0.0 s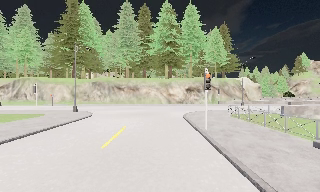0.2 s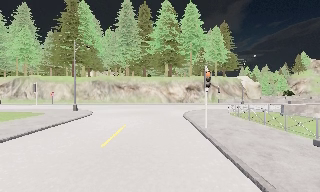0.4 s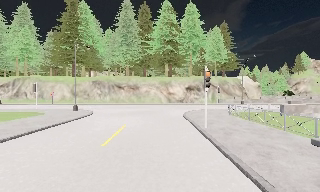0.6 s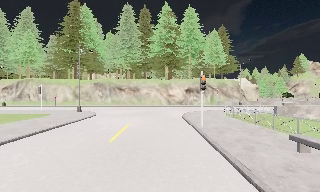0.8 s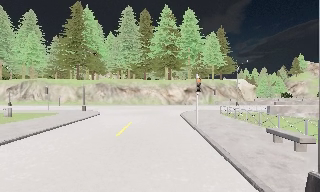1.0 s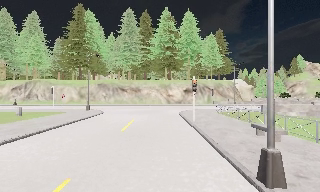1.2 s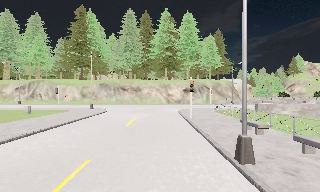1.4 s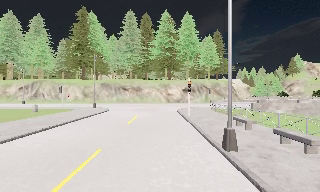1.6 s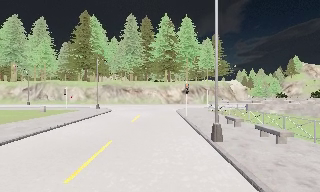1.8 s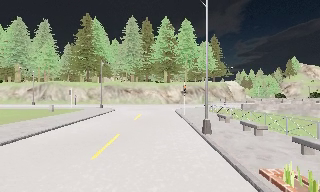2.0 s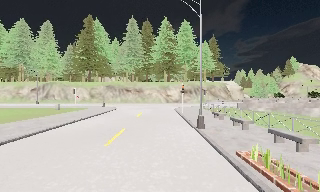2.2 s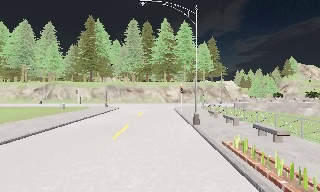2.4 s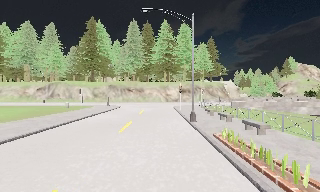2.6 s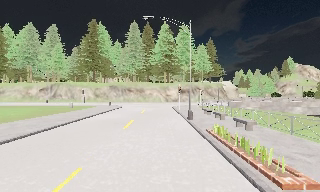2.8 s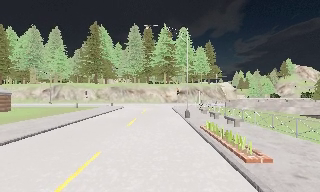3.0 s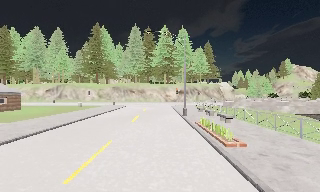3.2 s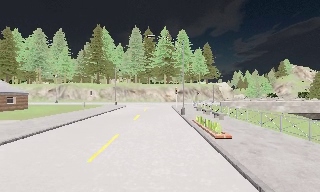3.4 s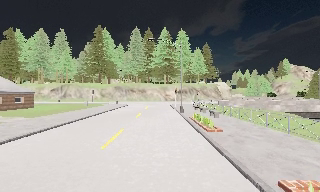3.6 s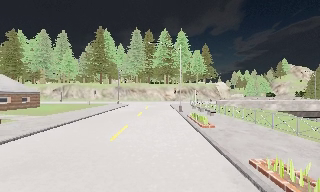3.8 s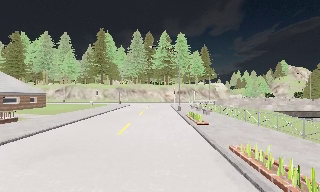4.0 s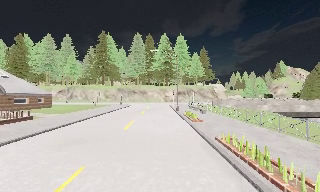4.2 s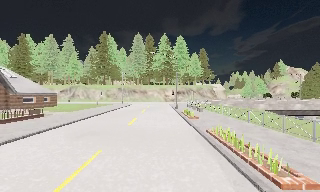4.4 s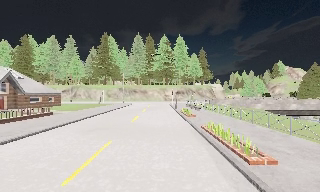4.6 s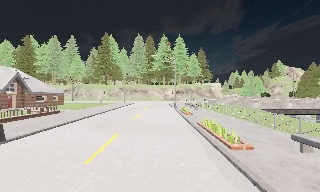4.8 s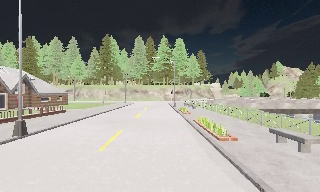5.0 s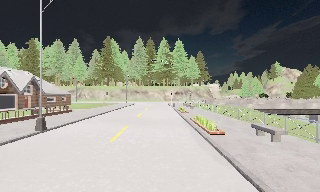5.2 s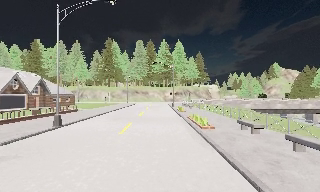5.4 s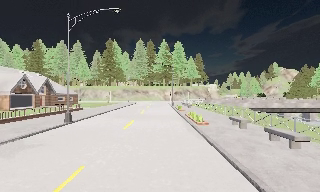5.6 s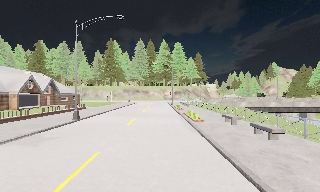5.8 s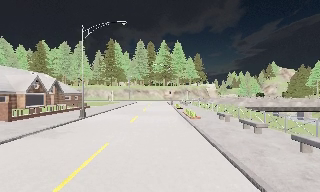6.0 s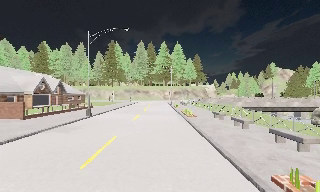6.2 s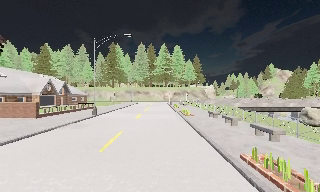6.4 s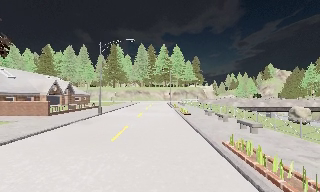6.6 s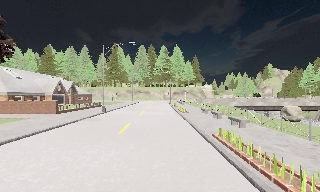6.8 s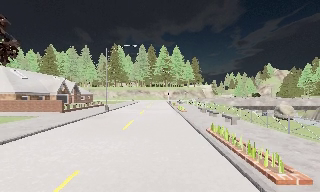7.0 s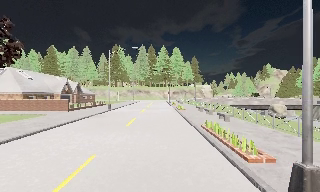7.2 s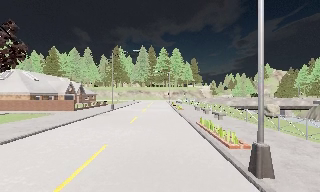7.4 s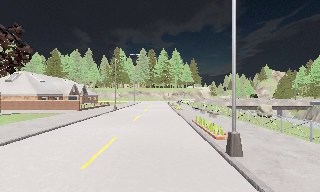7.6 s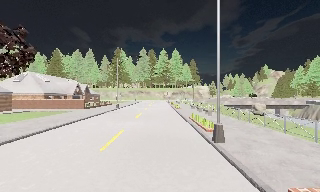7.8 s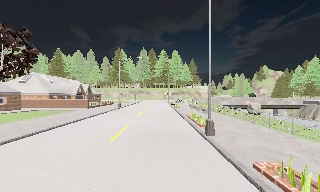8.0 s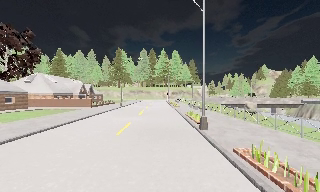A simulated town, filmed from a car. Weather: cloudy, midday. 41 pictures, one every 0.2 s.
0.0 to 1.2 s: The camera travels backward, about 4 m, so what stands in front gets smaller. It gains speed.
1.2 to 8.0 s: The camera travels backward, about 40 m, so what stands in front gets smaller.
The film runs backward here.
